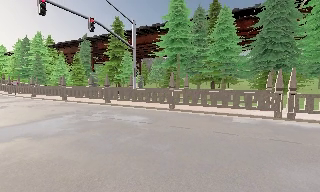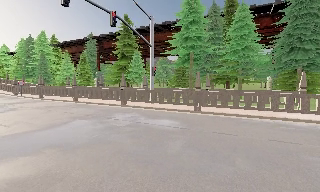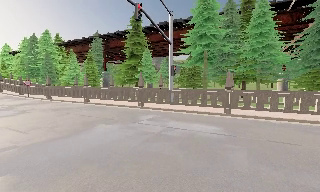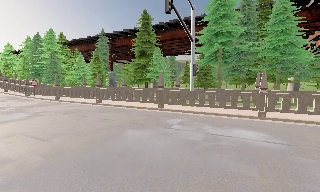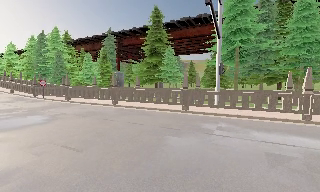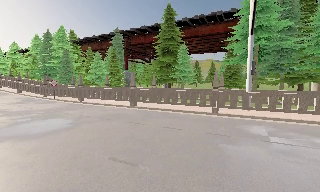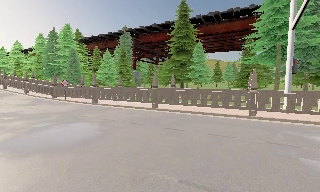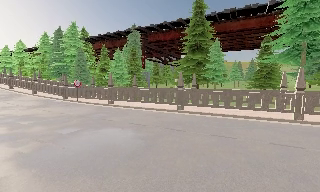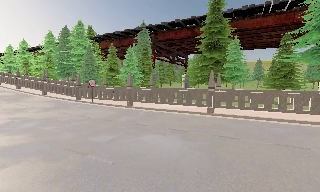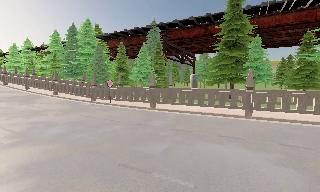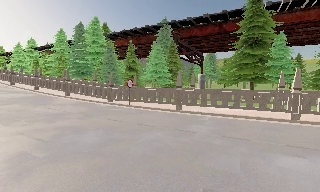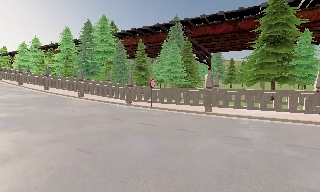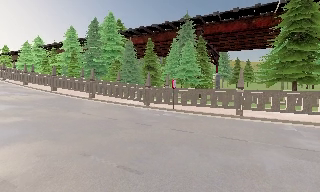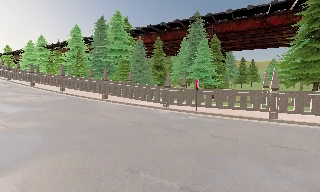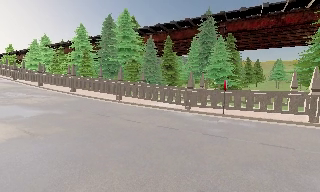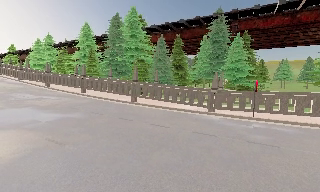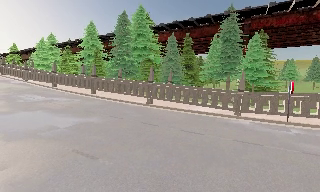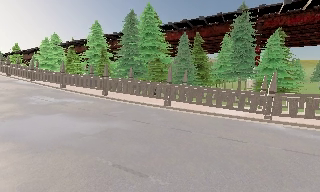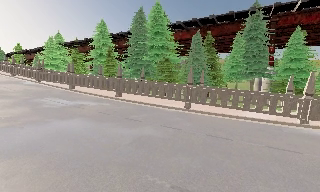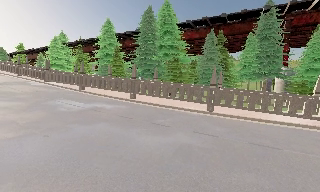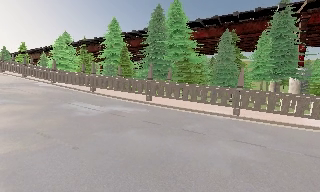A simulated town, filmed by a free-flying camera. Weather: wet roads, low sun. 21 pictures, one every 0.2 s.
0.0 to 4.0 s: The camera travels to its left and forward, about 35 m, so close, fixed things drift to the right.
The film runs forward here.
